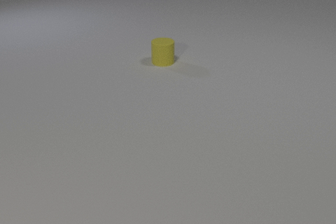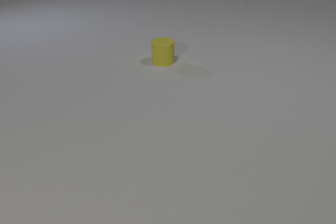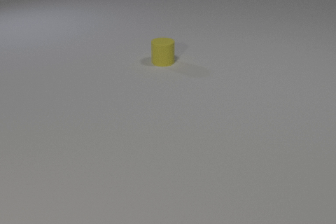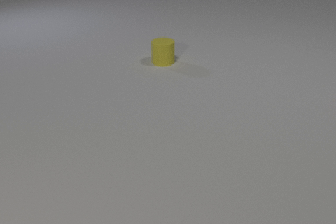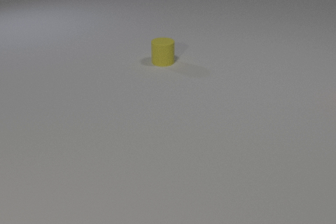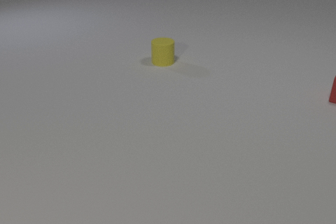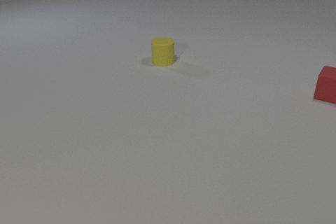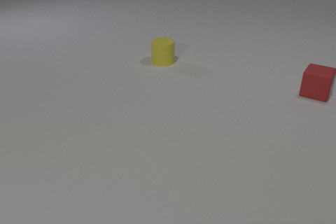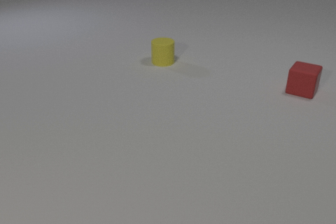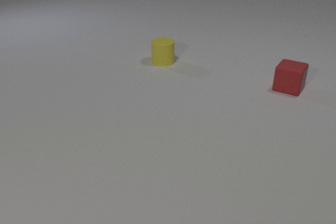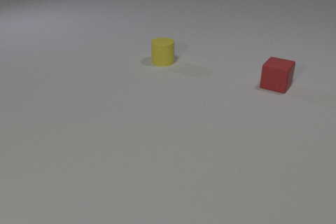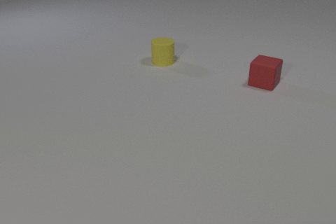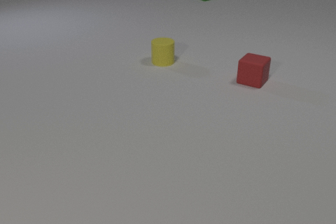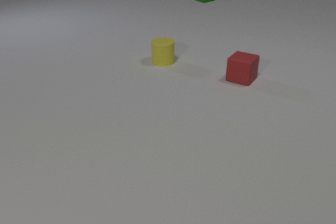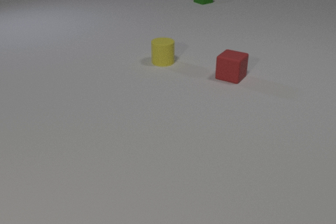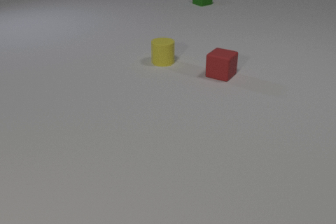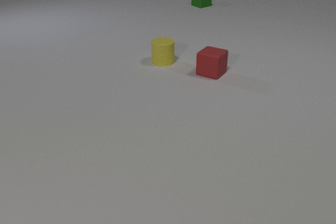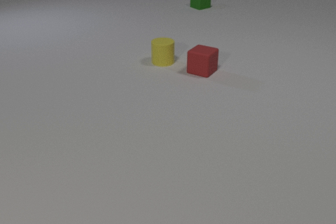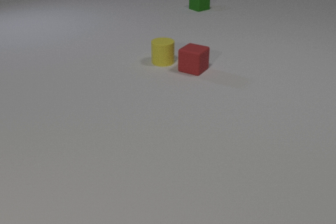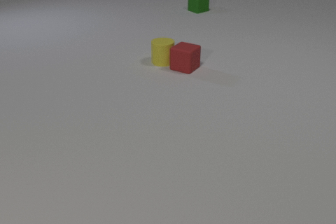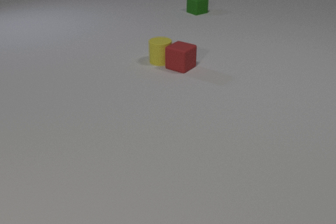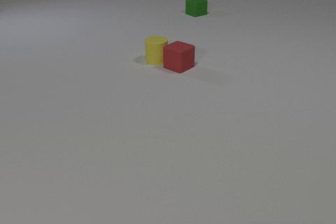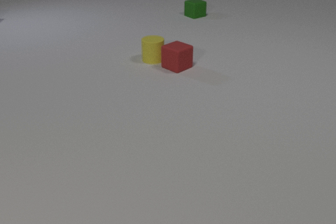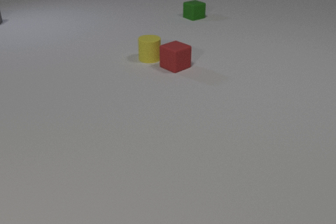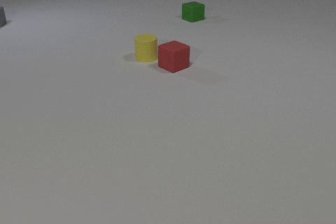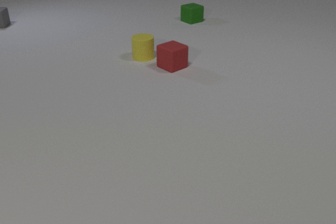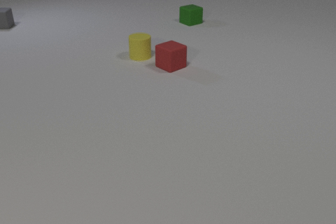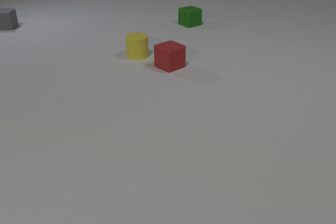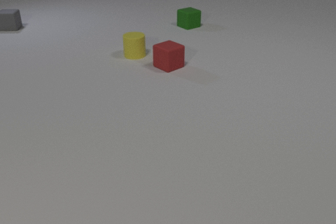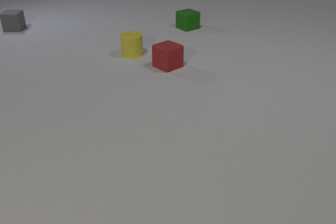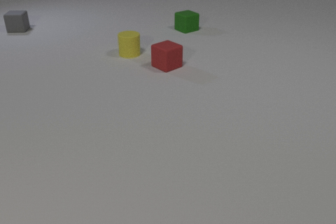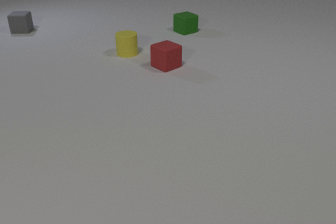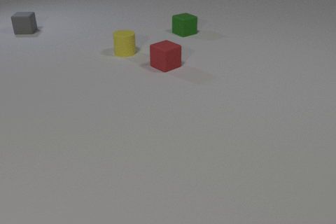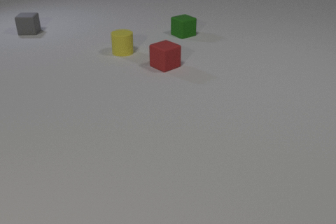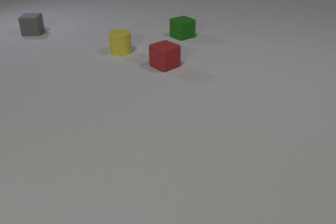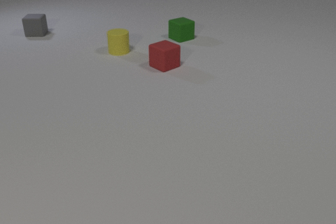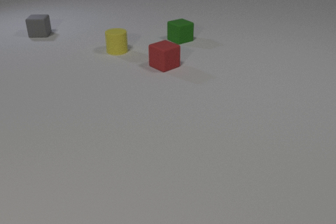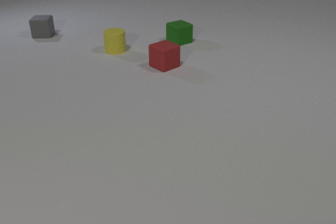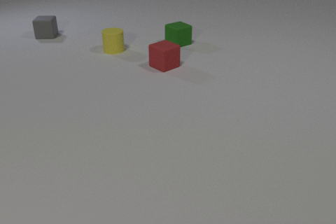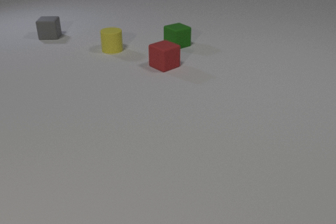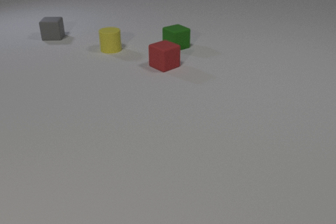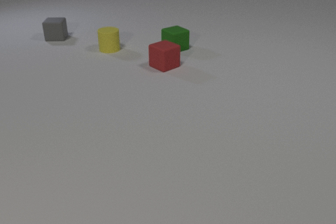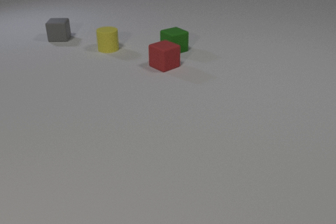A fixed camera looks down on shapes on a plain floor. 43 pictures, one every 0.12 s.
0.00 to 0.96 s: The red rubber cube comes in at the right edge, slides to the left.
0.96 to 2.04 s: The red rubber cube slides to the left. The green rubber cube comes in at the top edge, slides toward the camera.
2.04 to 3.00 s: The red rubber cube slides to the left. The yellow rubber cylinder slides to the left and away from the camera. The green rubber cube slides toward the camera. The gray rubber cube comes in at the left edge, slides toward the camera and to the right. The red rubber cube and the yellow rubber cylinder collide.
3.00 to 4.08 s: The red rubber cube slides to the left. The yellow rubber cylinder slides to the left and away from the camera. The green rubber cube slides toward the camera. The gray rubber cube slides toward the camera and to the right.
4.08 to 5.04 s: The yellow rubber cylinder slides to the left and away from the camera. The green rubber cube slides toward the camera. The gray rubber cube slides toward the camera and to the right.
What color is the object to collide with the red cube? yellow.
How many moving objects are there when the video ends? 3.
Are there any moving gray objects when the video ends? yes.
